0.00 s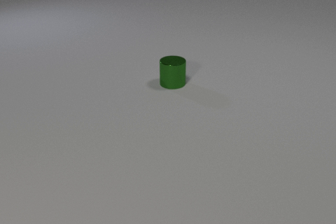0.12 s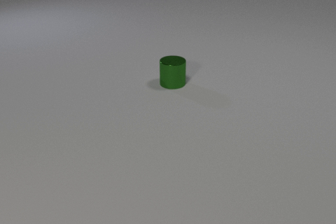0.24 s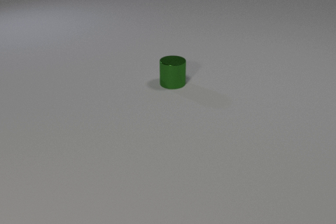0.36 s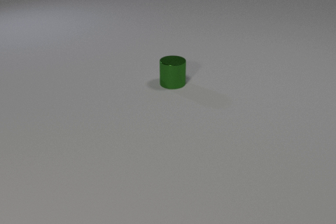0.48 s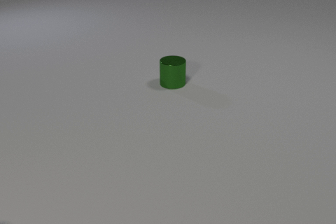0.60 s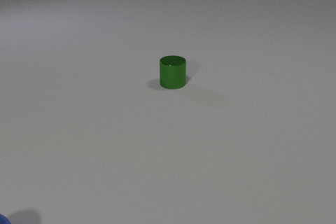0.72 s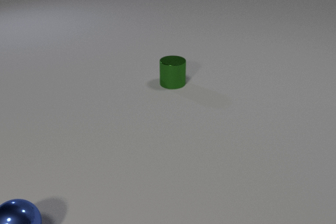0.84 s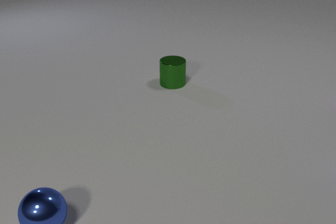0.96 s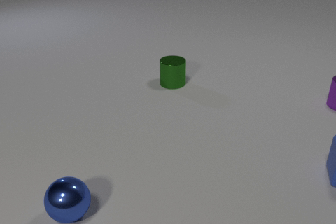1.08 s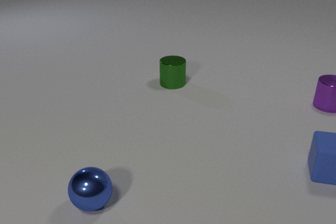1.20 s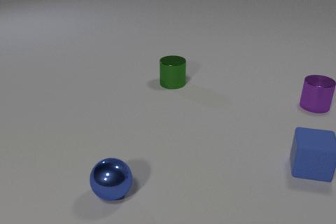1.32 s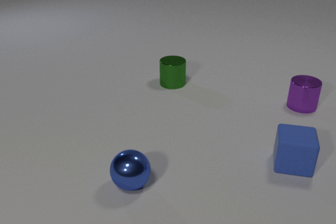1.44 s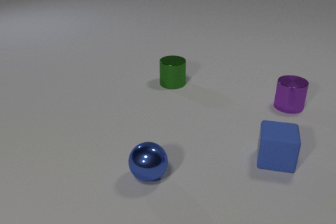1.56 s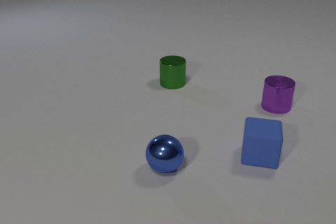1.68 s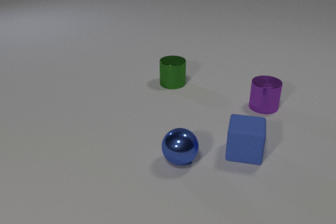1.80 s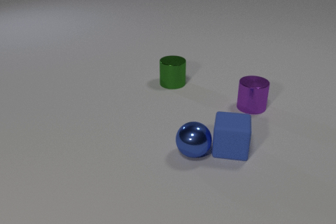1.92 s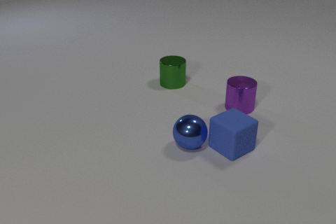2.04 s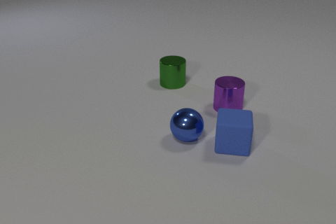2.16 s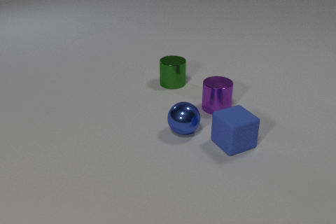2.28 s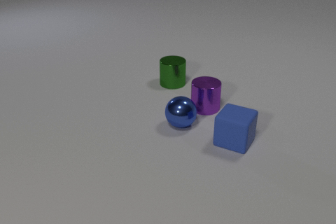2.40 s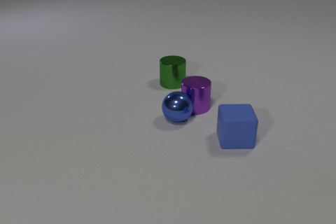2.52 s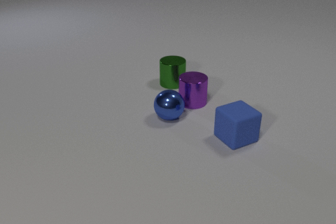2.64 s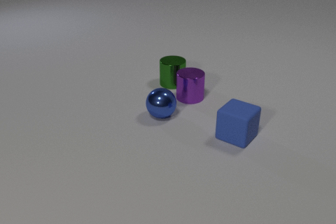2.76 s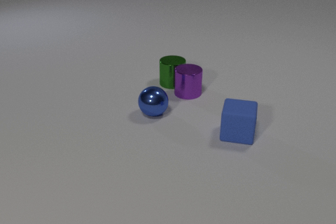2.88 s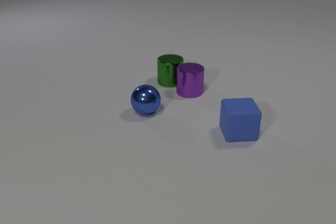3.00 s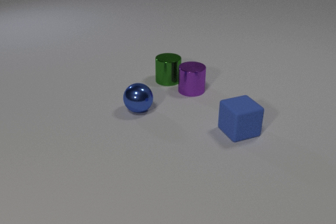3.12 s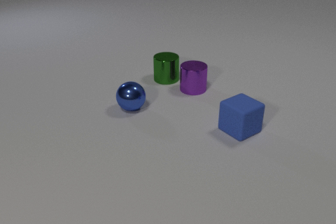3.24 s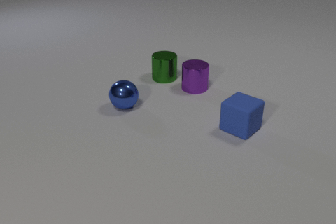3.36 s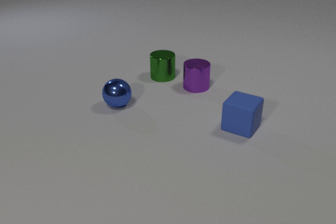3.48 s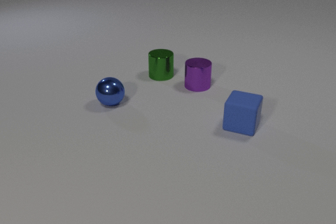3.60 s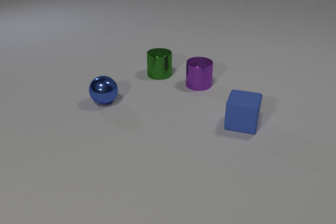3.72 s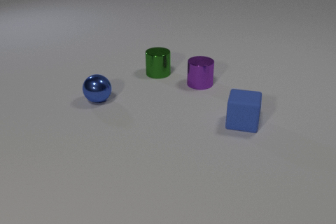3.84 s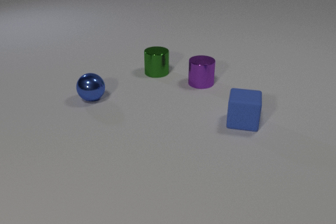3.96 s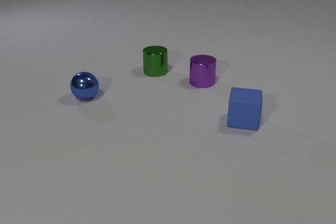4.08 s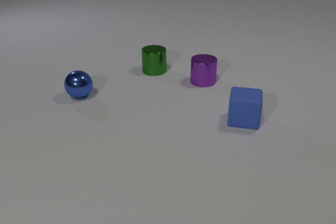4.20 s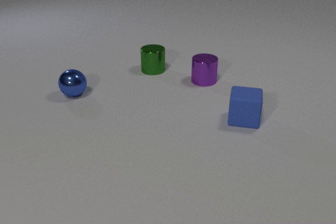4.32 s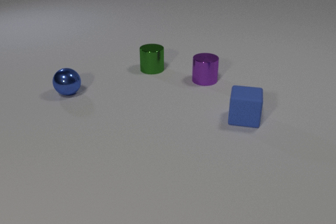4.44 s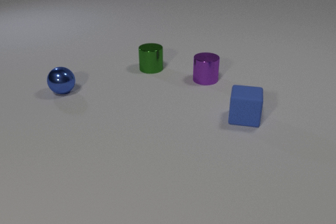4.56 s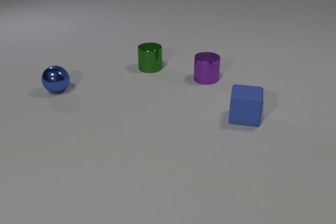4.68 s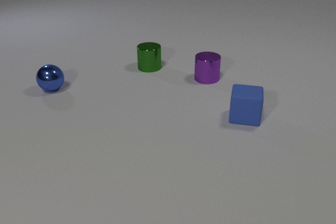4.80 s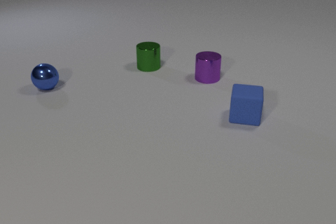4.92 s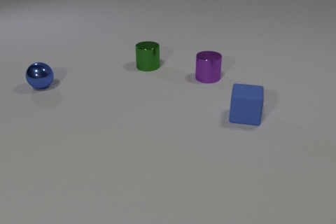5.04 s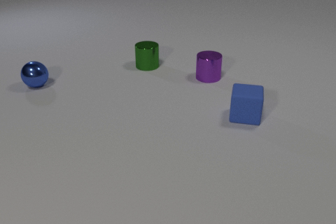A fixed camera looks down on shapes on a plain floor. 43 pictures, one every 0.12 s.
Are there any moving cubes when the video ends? yes.
How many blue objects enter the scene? 2.
What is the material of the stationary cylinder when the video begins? metal.
0.00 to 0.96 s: The blue rubber cube comes in at the right edge. The blue metal sphere comes in at the bottom edge, rolls to the right. The purple metal cylinder comes in at the right edge, slides to the left.
0.96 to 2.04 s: The blue rubber cube slides to the left. The blue metal sphere rolls to the right and away from the camera. The purple metal cylinder slides to the left. The blue rubber cube and the blue metal sphere collide.
2.04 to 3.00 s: The blue rubber cube slides away from the camera. The blue metal sphere rolls away from the camera and to the left. The purple metal cylinder slides to the left and away from the camera. The green metal cylinder slides away from the camera. The blue metal sphere and the purple metal cylinder collide. The purple metal cylinder and the green metal cylinder collide.
3.00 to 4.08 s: The blue rubber cube slides away from the camera. The blue metal sphere rolls to the left and away from the camera. The purple metal cylinder slides away from the camera and to the right. The green metal cylinder slides away from the camera and to the left.
4.08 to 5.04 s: The blue rubber cube slides away from the camera. The blue metal sphere rolls to the left and away from the camera. The purple metal cylinder slides away from the camera and to the right. The green metal cylinder slides away from the camera and to the left.
